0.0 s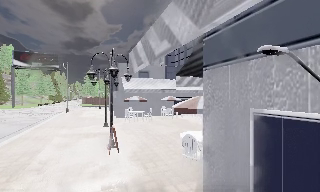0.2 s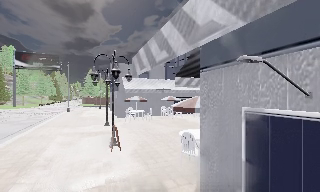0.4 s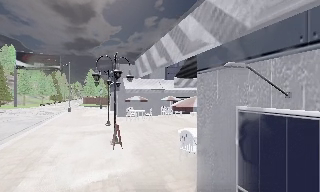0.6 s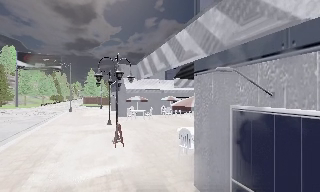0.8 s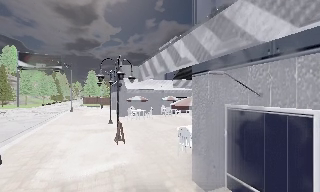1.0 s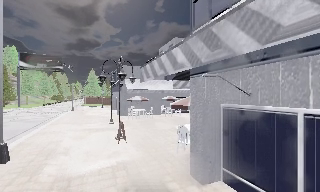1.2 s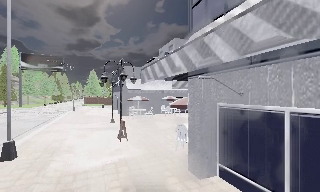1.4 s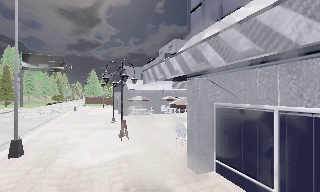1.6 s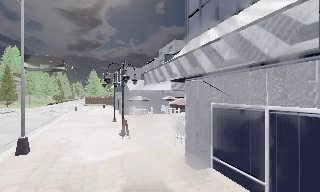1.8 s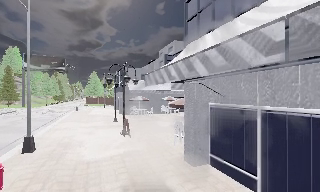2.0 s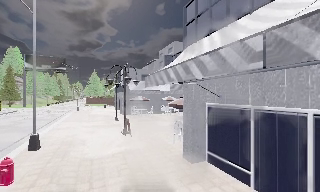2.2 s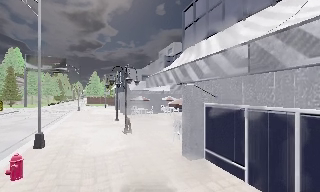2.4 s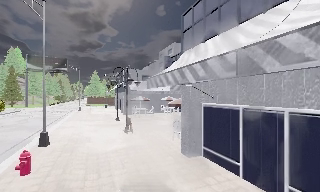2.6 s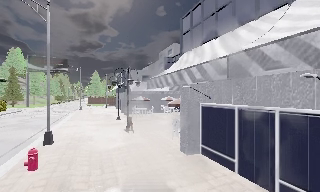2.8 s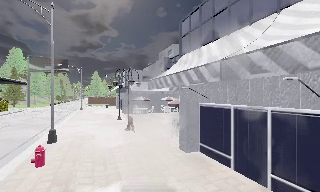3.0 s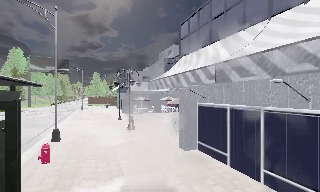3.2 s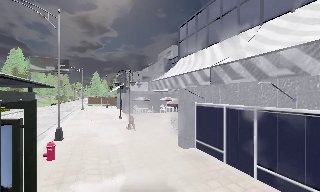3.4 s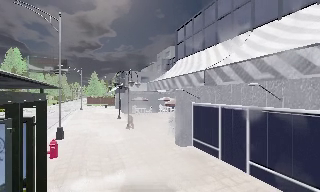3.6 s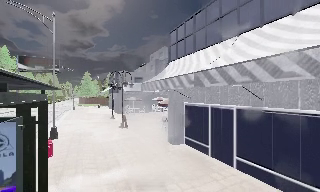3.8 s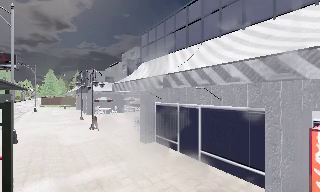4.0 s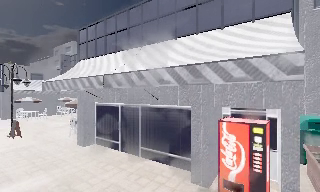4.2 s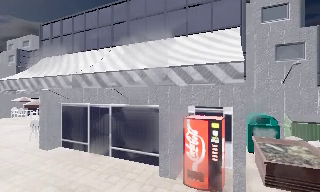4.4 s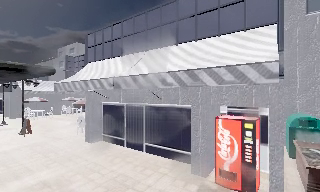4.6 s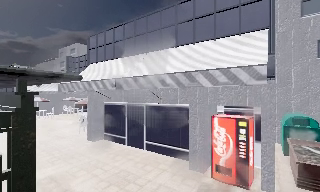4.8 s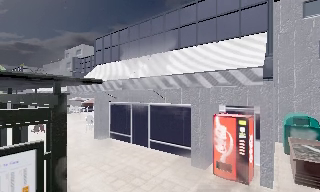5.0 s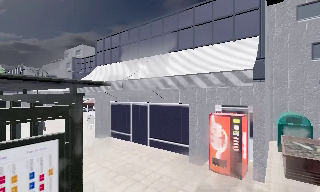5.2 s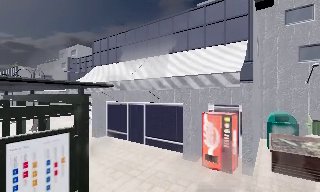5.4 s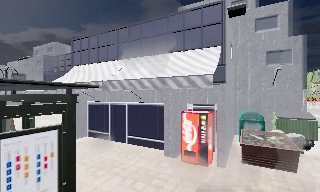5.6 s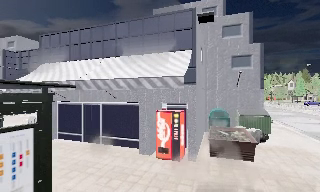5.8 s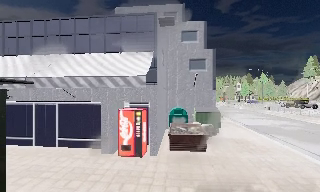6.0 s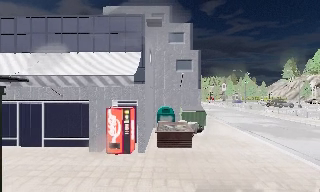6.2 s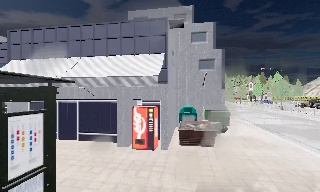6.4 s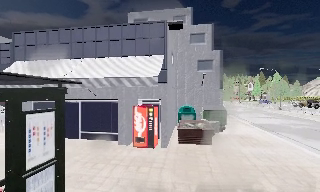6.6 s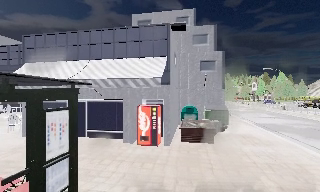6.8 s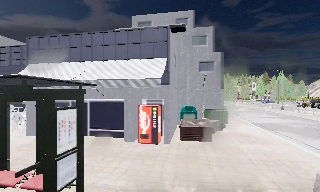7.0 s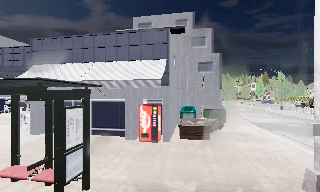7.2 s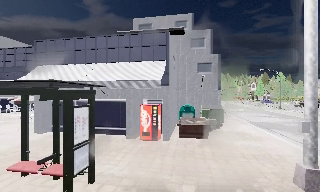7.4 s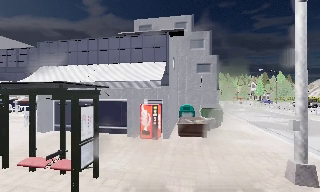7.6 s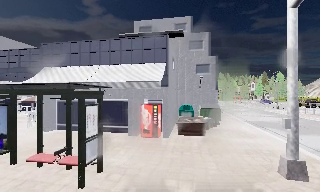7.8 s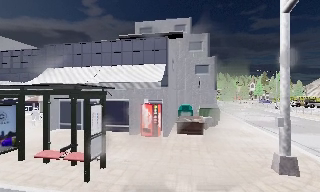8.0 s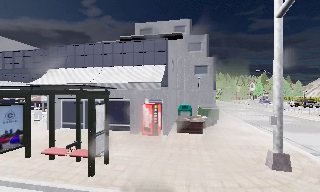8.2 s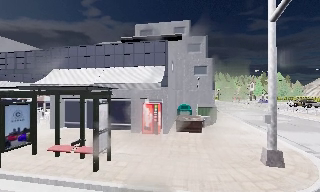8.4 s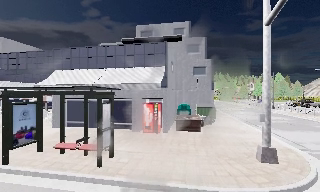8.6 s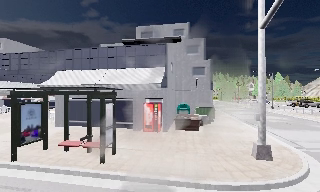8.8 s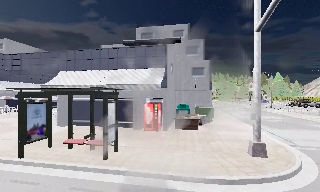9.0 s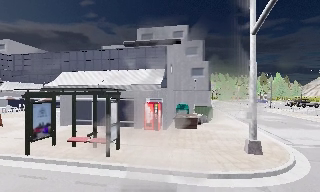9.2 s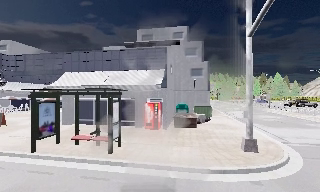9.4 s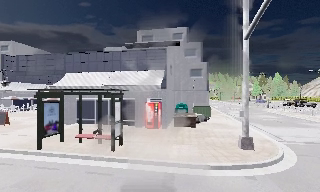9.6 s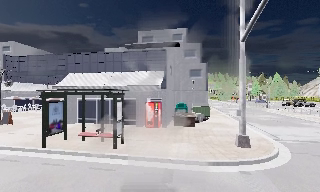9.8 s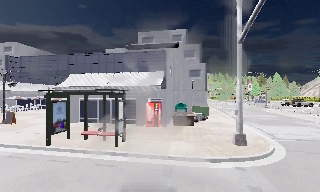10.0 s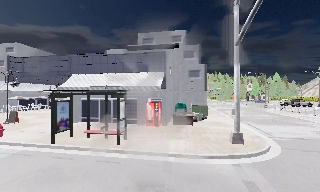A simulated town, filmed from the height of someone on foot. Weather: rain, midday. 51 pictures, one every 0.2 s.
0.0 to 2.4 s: The camera travels backward, about 3.5 m, so what stands in front gets smaller.
2.4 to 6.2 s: The camera pans to its right, which is clockwise from overhead, by about 60 degrees. It travels backward, about 6 m.
6.2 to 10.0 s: The camera travels backward, about 6 m, so what stands in front gets smaller.
The film runs backward here.
